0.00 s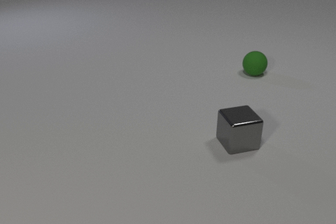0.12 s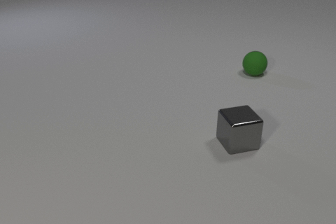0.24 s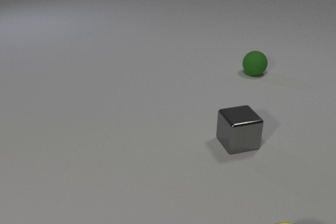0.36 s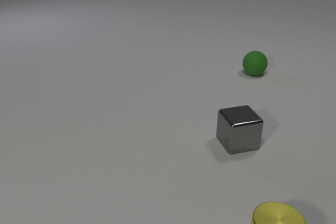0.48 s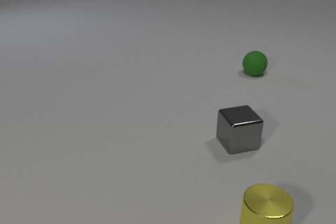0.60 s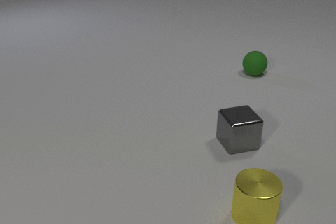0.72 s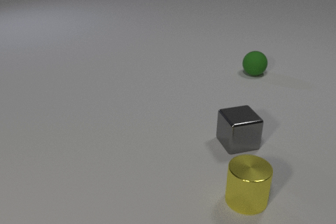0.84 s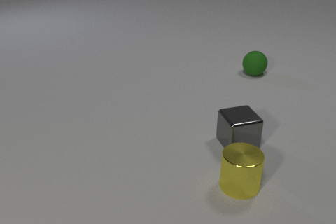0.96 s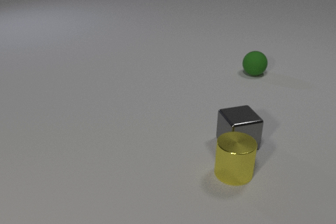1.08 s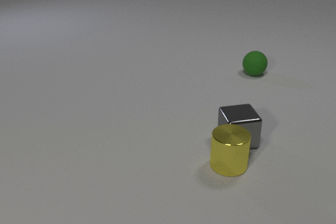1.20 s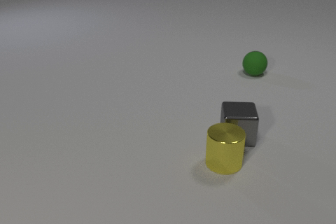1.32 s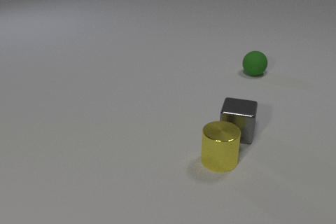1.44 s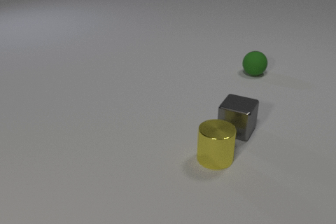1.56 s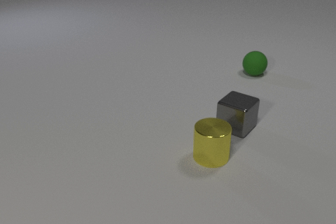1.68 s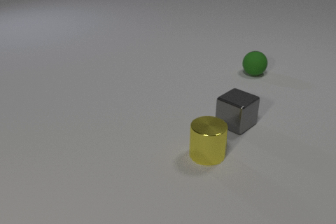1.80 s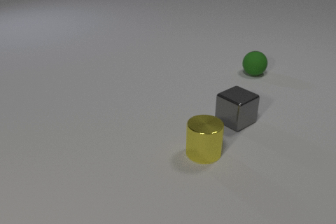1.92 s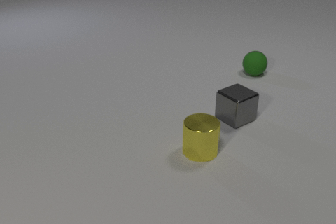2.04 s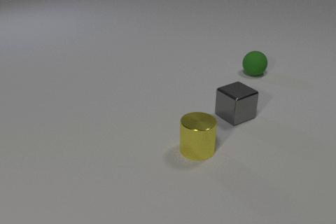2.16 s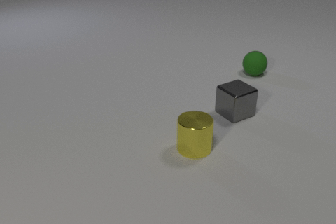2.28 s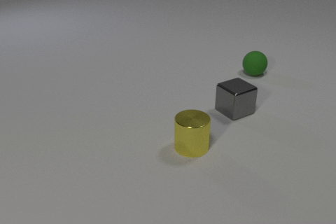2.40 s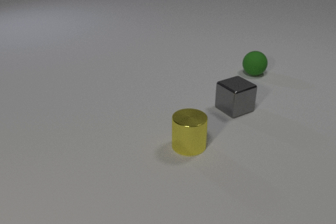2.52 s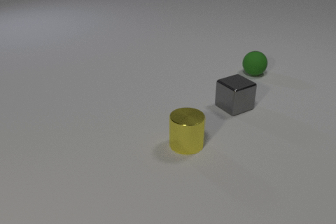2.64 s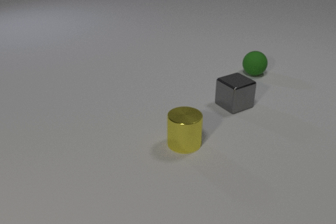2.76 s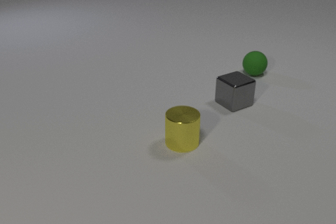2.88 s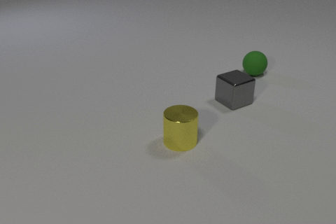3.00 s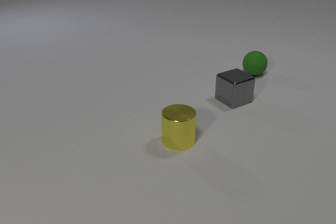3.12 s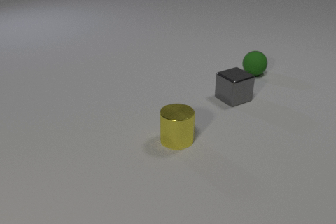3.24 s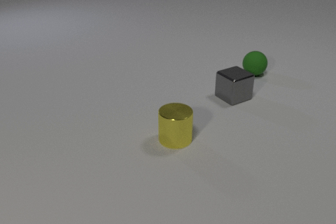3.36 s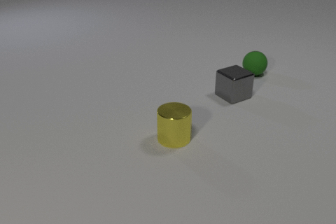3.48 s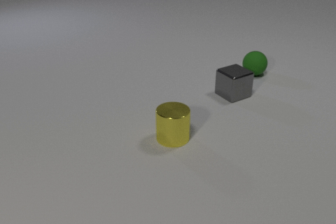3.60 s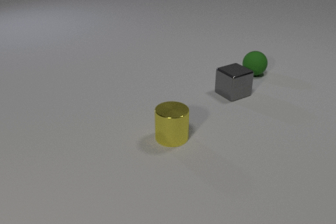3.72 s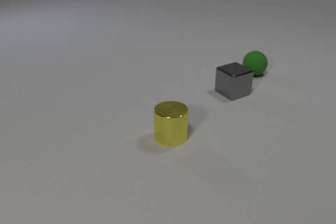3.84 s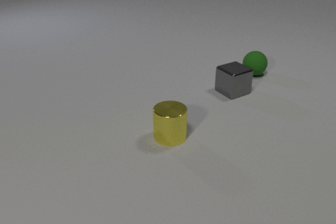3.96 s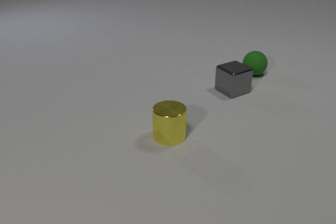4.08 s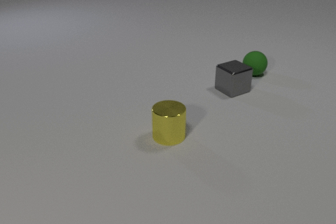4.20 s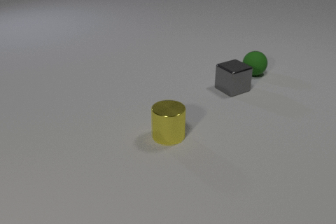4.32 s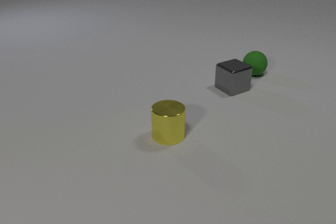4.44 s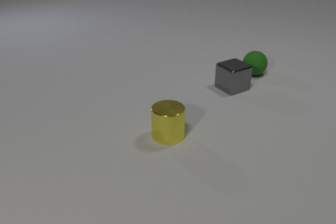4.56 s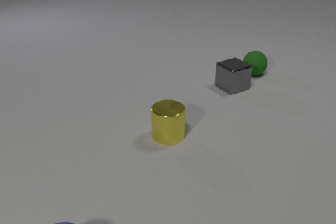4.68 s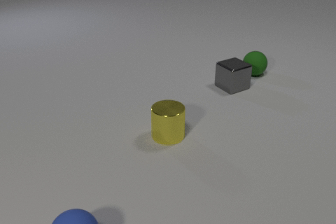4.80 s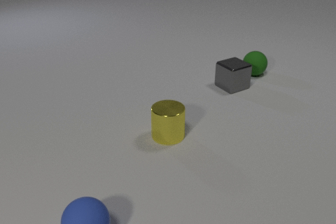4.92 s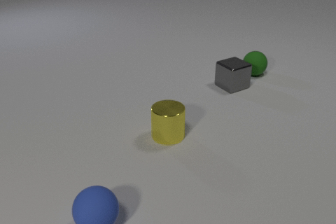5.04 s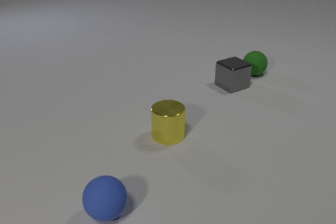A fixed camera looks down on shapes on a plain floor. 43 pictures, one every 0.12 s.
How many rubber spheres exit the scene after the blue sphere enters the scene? 0.
Are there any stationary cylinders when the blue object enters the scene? yes.
How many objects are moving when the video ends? 2.
0.00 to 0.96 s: The yellow metal cylinder comes in at the bottom edge, slides away from the camera and to the left.
0.96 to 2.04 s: The yellow metal cylinder slides to the left and away from the camera. The gray metal cube slides away from the camera, spins so that its near face slides to the left, clockwise seen from above. The yellow metal cylinder and the gray metal cube collide.
2.04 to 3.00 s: The yellow metal cylinder slides to the left and away from the camera. The gray metal cube slides away from the camera.
3.00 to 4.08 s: The yellow metal cylinder slides to the left and away from the camera. The gray metal cube slides away from the camera.
4.08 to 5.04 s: The gray metal cube slides away from the camera. The blue rubber sphere comes in at the bottom edge, rolls away from the camera and to the right.
